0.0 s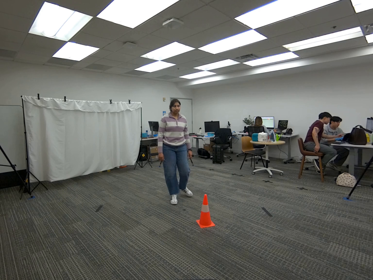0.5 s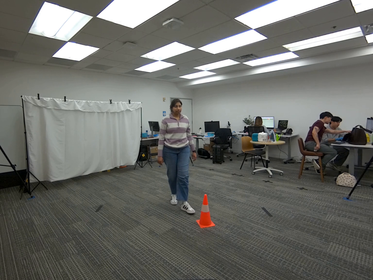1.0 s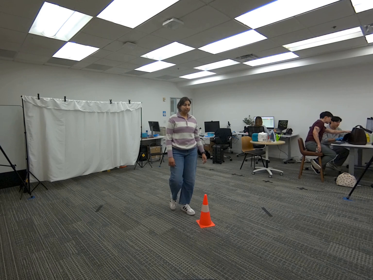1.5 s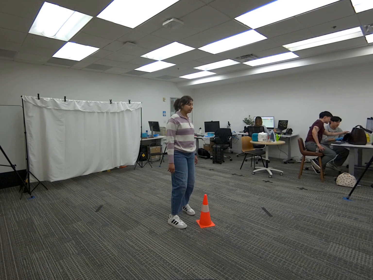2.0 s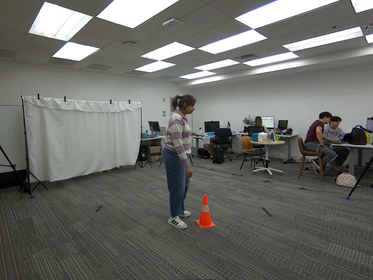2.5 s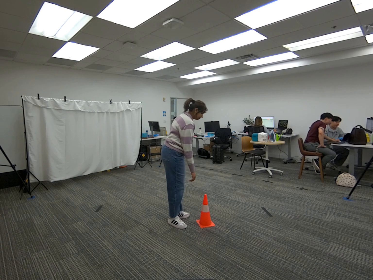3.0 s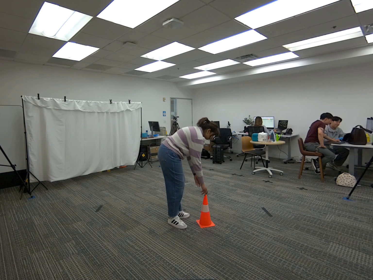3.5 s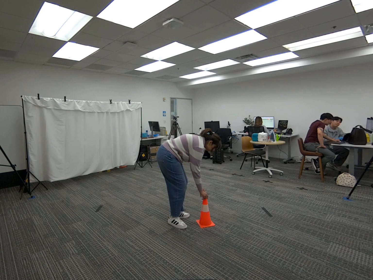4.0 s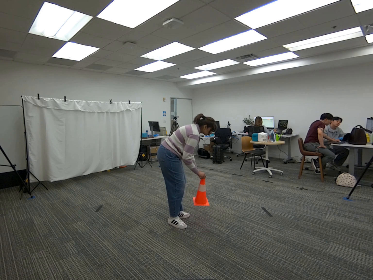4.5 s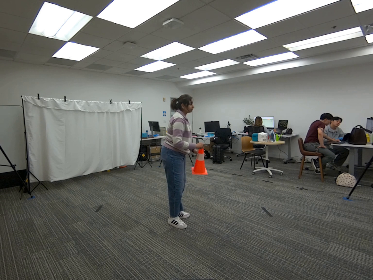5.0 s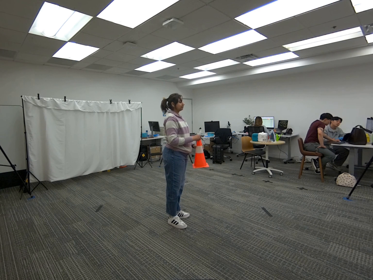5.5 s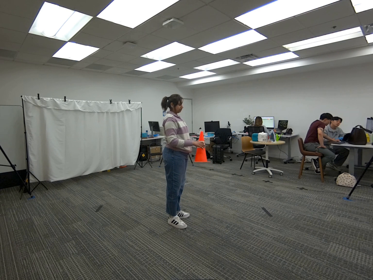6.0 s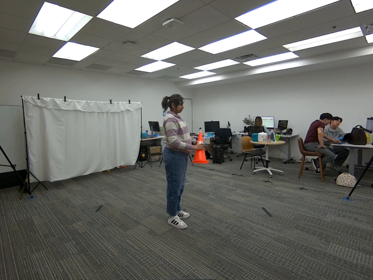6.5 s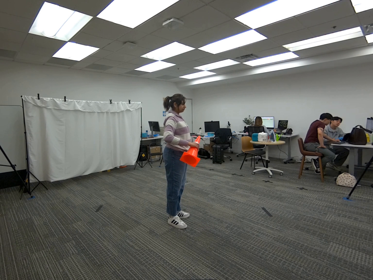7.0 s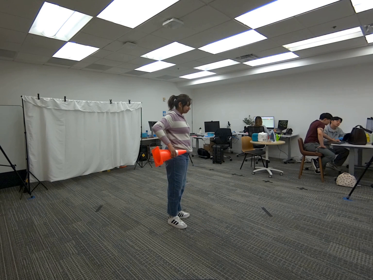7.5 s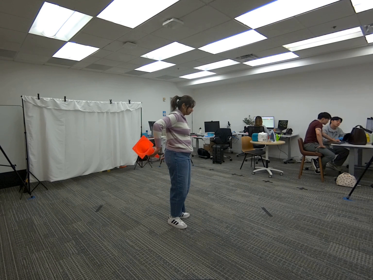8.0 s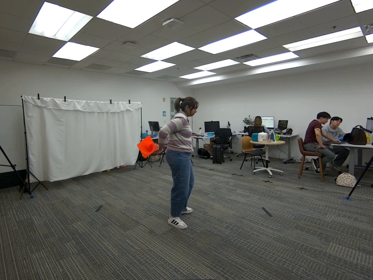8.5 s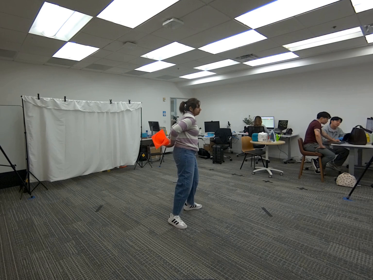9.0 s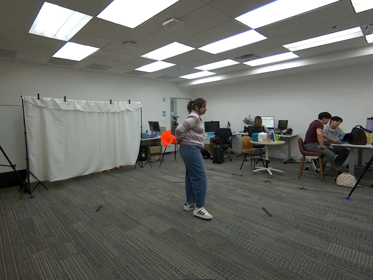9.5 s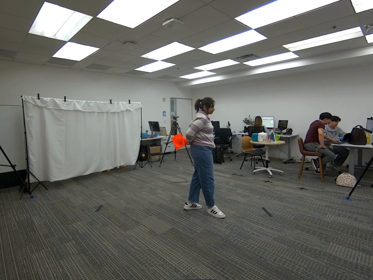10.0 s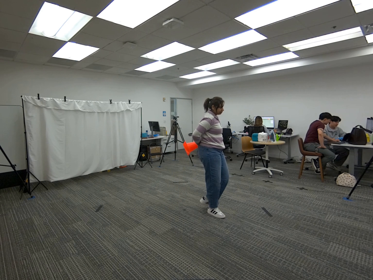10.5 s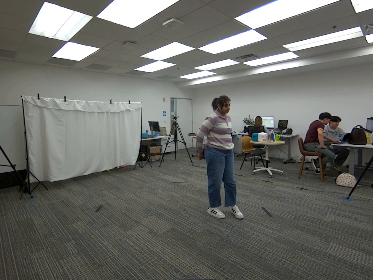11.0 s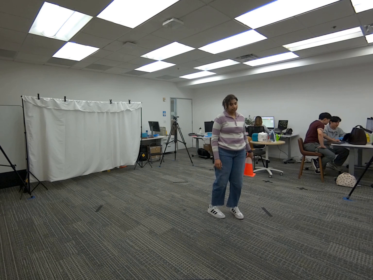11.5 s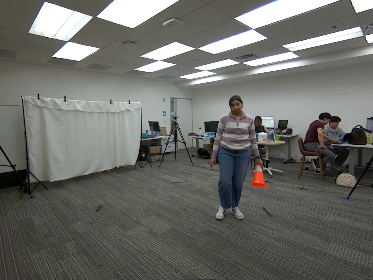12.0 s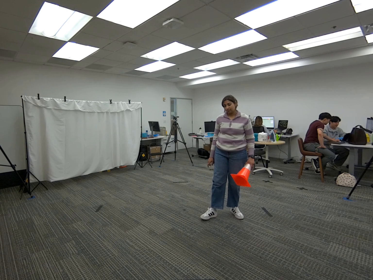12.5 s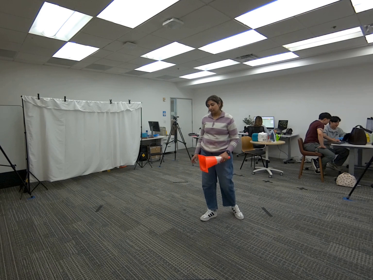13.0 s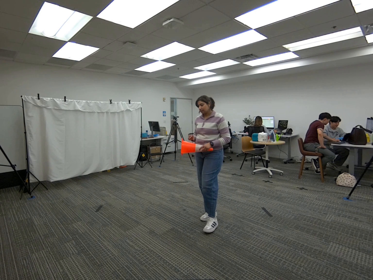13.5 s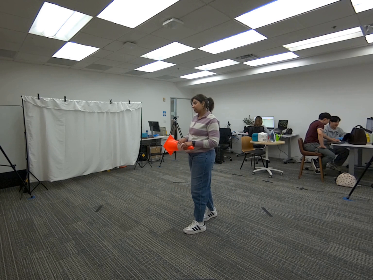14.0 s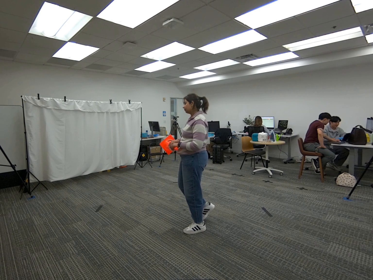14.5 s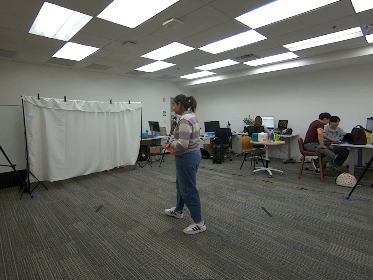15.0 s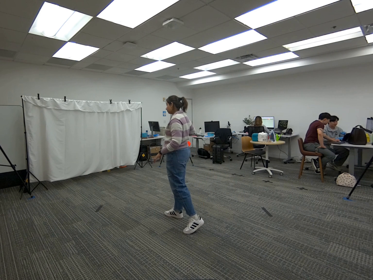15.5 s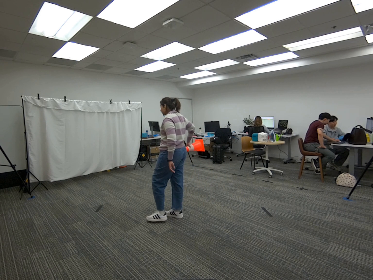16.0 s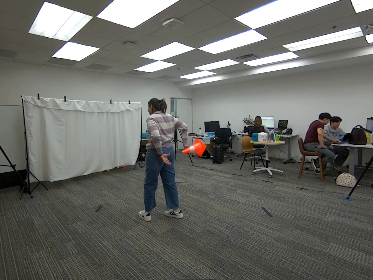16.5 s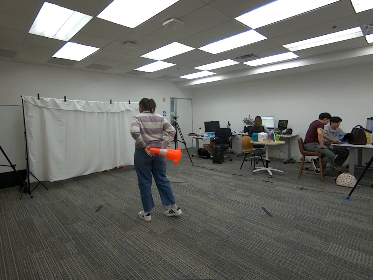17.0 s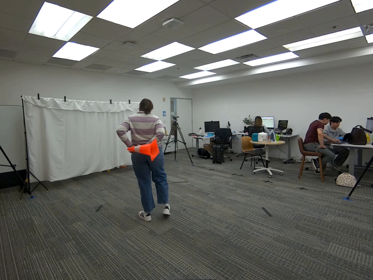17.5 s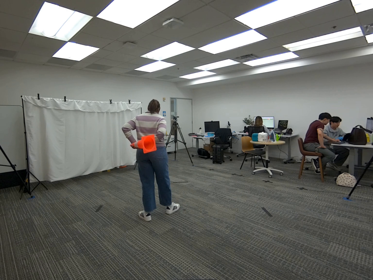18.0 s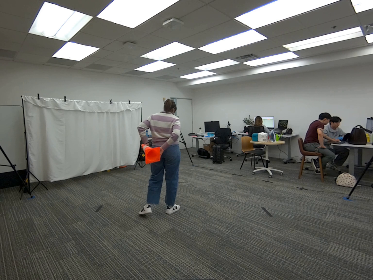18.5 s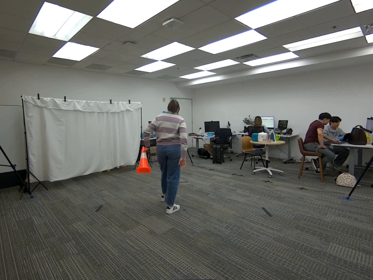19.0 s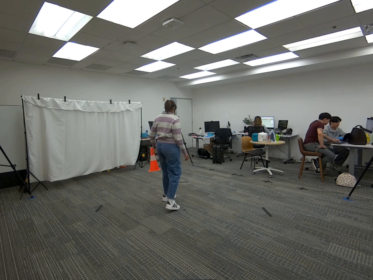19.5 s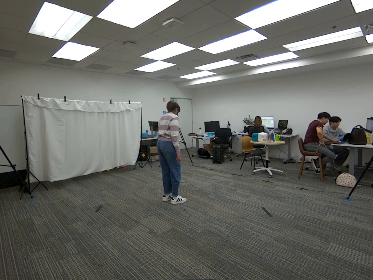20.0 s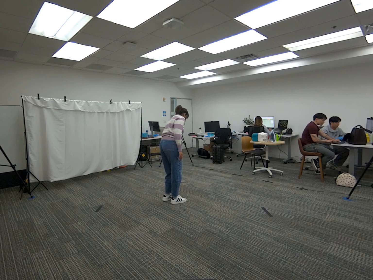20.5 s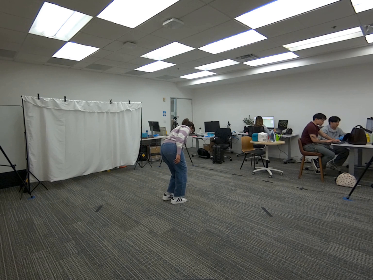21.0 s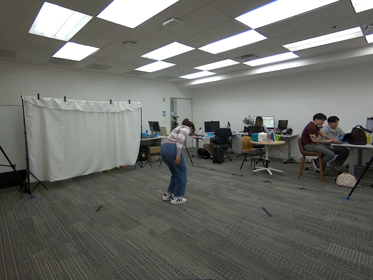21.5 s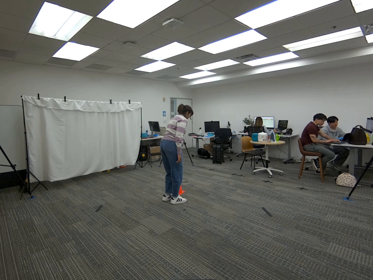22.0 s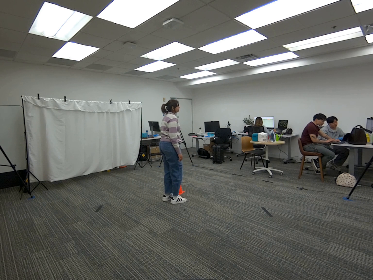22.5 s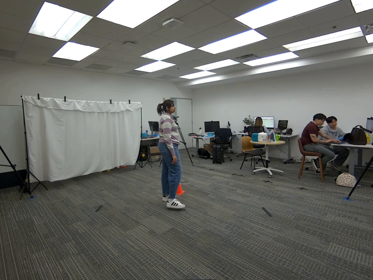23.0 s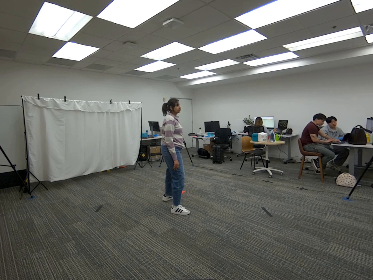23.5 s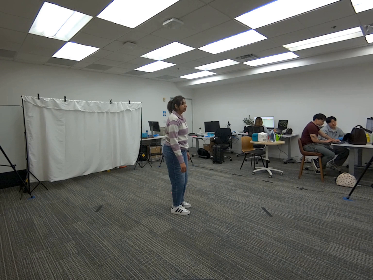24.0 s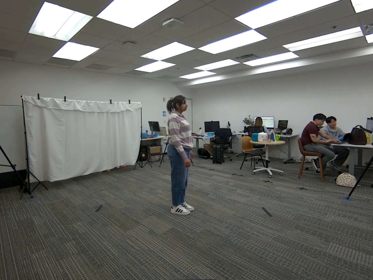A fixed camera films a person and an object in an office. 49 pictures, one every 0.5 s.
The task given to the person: Walk to the traffic cone on the ground, pick up the cone with both hands and rotate the cone around your body. Place cone back on the ground when finish.
